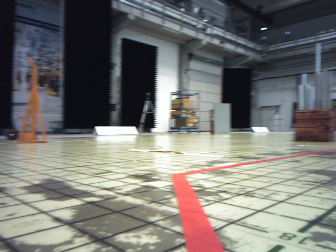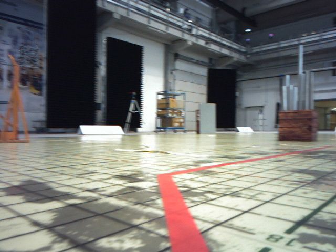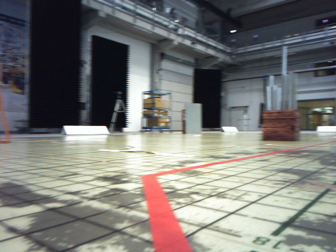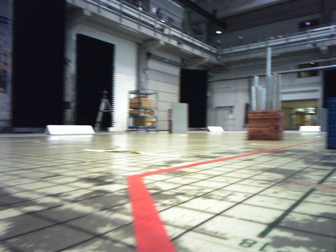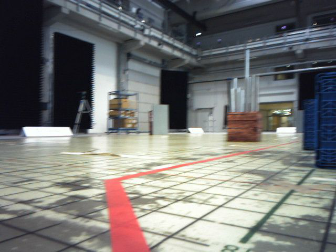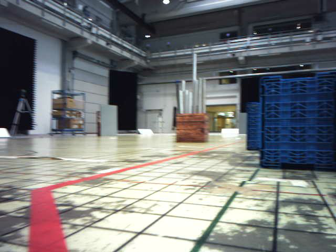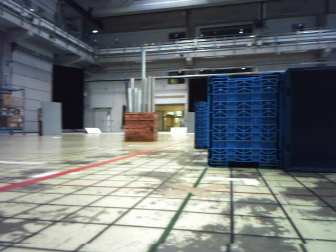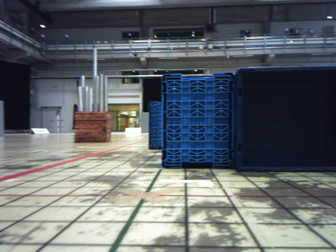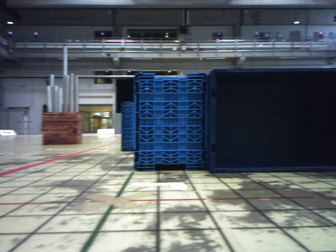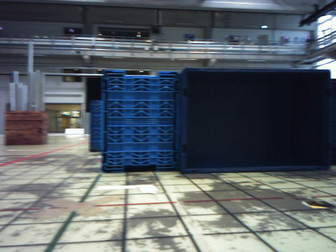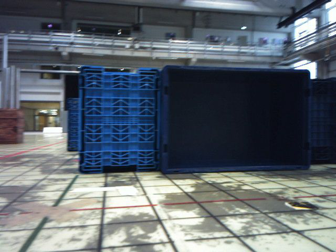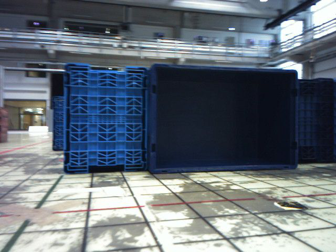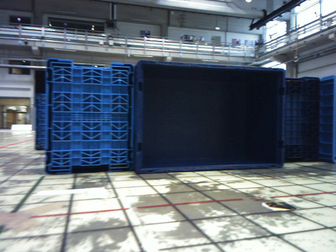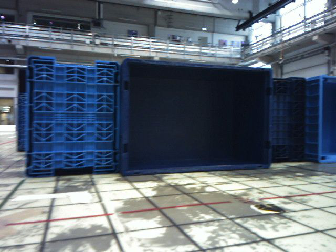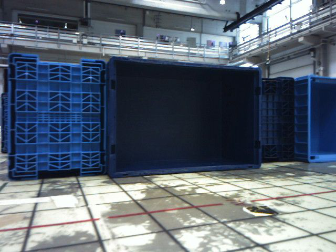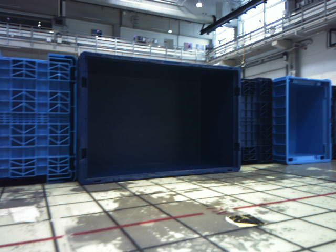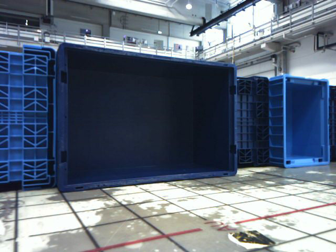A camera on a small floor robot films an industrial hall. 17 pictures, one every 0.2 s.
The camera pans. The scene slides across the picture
to the left.
The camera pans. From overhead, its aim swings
clockwise.
0.0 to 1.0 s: The scene slides to the left, as the camera pans about 35 degrees to its right. It travels forward, about 0.2 m. It loses speed.
1.0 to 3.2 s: The camera swings to its right by about 40 degrees, and the scene slides to the left. It travels forward, about 0.4 m.
The film runs forward here.
